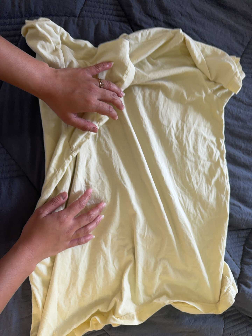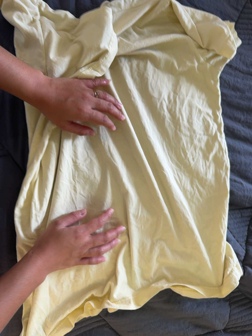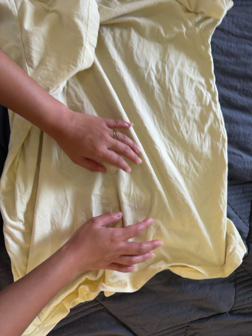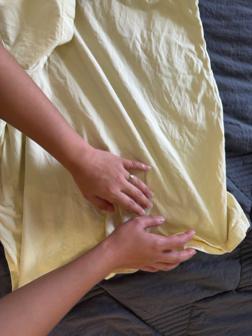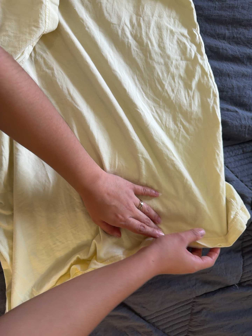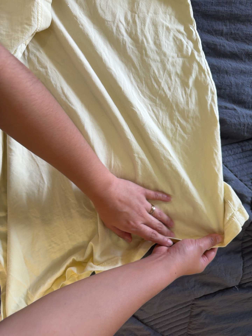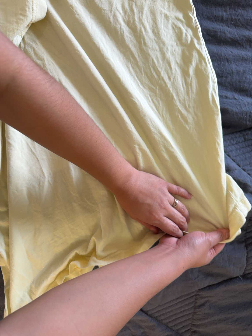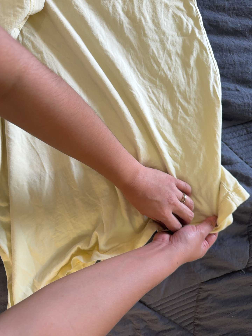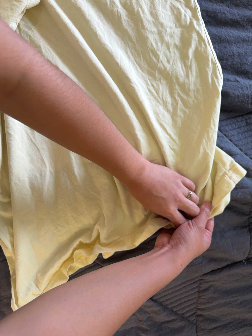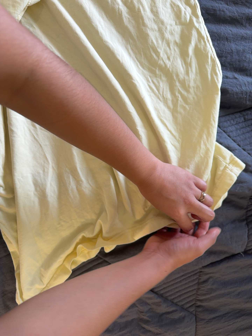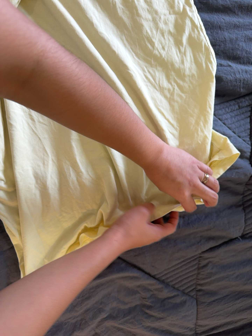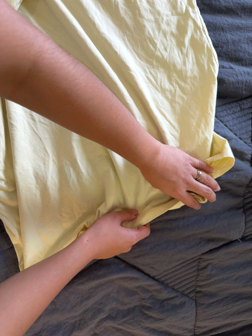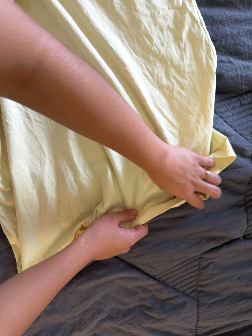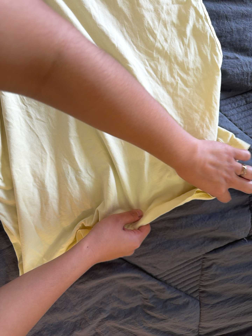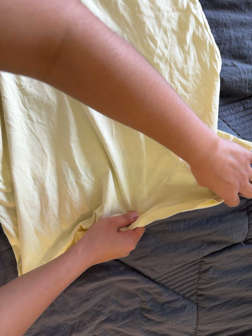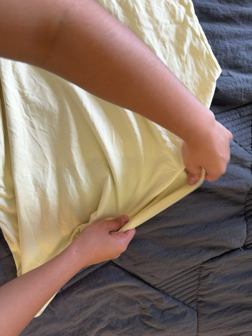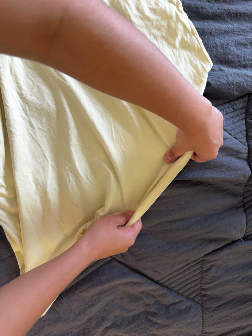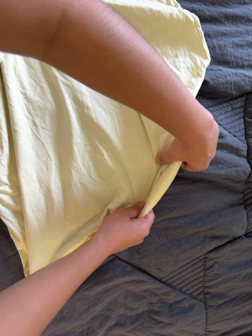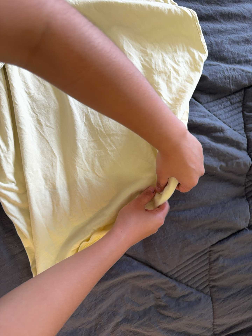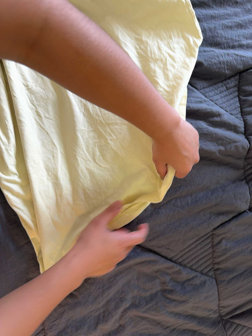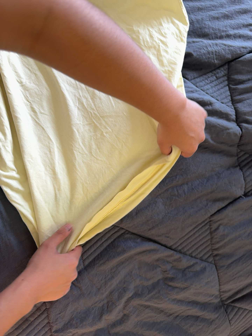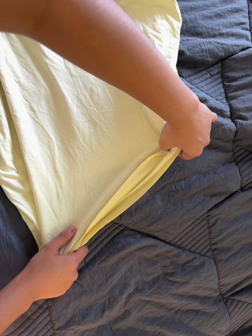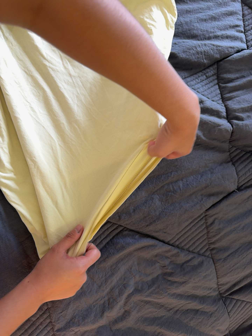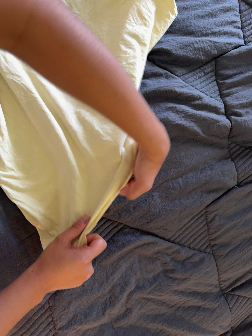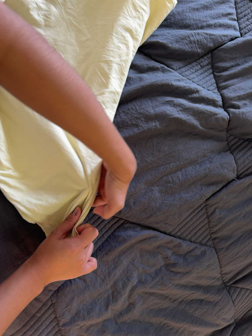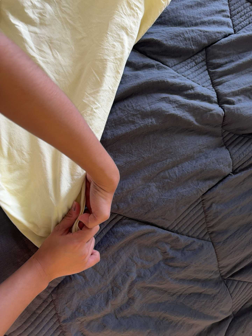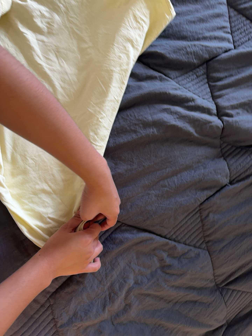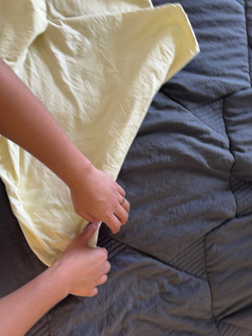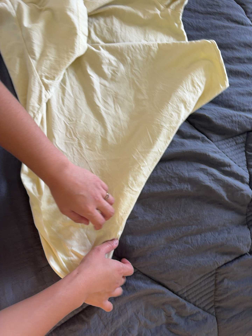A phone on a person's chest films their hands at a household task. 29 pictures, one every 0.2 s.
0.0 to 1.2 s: The camera travels to its right, toward the bottom of its view and forward, about 20 cm. It rolls about its line of sight by about 15 degrees, and the scene rotates counterclockwise.
1.2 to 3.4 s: The camera shifts only a little, or ends up much as it began.
3.4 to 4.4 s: The camera travels toward the bottom of its view, about 7 cm, so close, fixed things drift upward. It rolls about its line of sight by about 10 degrees, and the scene rotates counterclockwise.
4.4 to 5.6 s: The camera travels to its left, about 7 cm, so close, fixed things drift to the right. It rolls about its line of sight by about 10 degrees, and the scene rotates clockwise.
The film runs backward here.
